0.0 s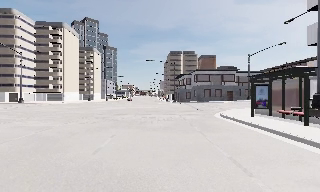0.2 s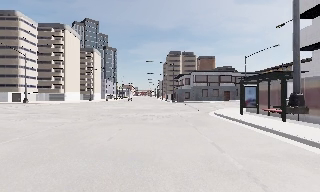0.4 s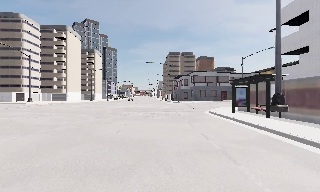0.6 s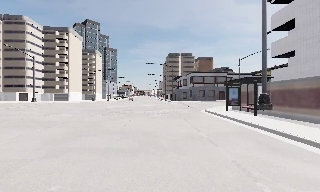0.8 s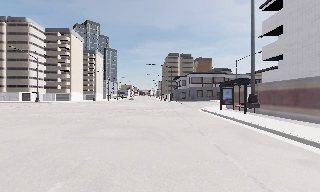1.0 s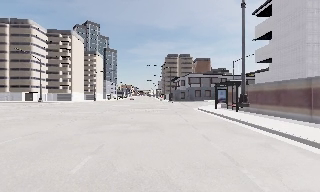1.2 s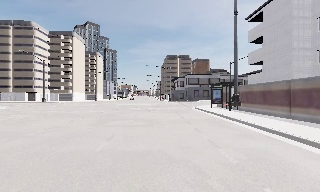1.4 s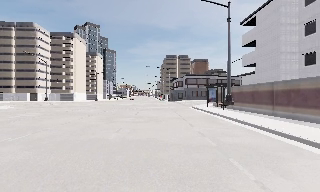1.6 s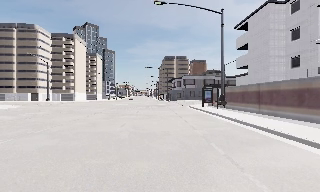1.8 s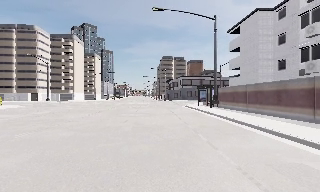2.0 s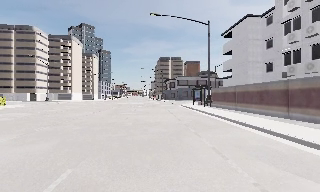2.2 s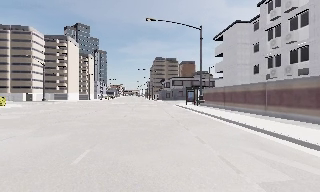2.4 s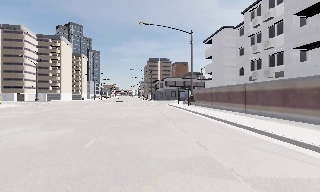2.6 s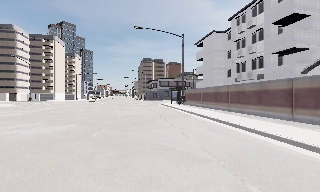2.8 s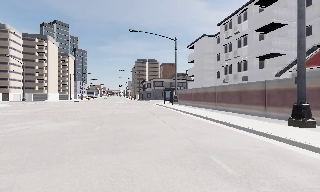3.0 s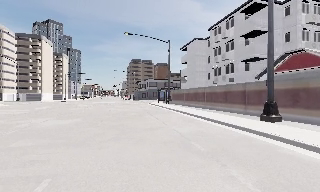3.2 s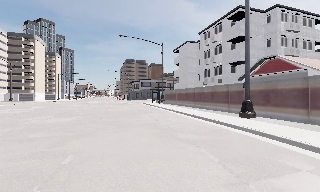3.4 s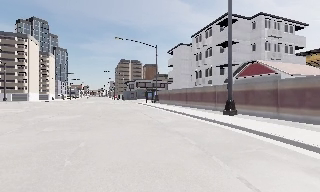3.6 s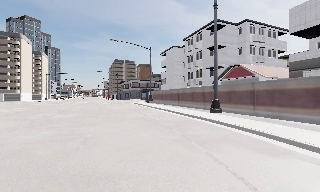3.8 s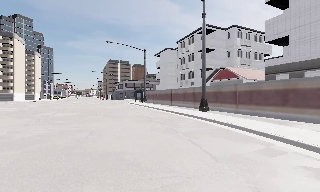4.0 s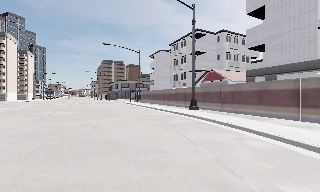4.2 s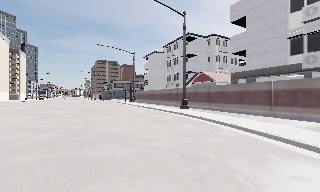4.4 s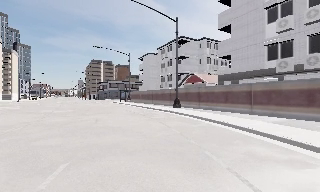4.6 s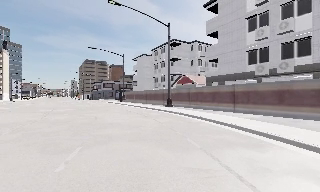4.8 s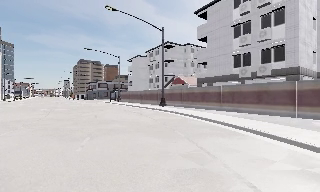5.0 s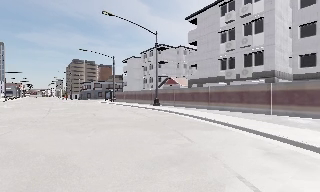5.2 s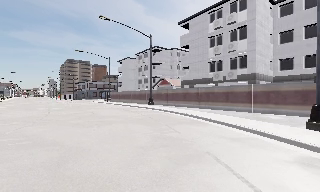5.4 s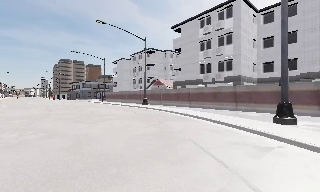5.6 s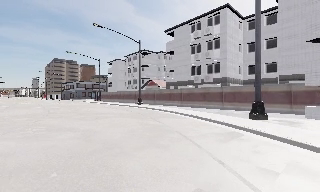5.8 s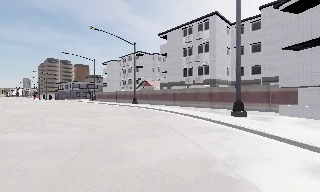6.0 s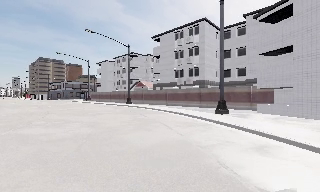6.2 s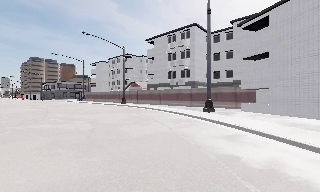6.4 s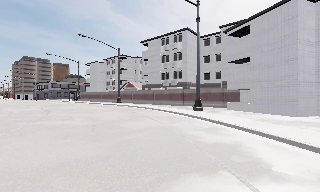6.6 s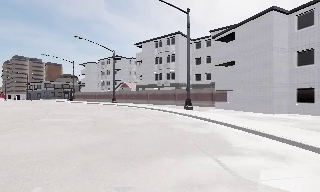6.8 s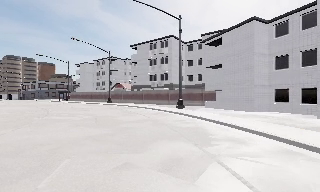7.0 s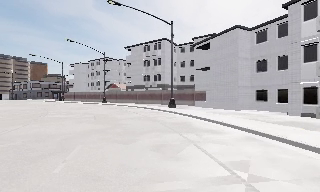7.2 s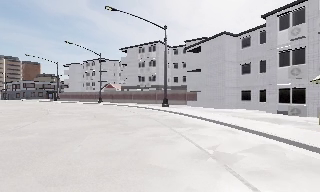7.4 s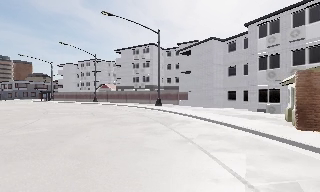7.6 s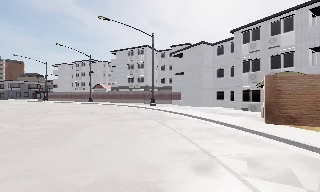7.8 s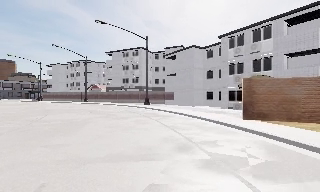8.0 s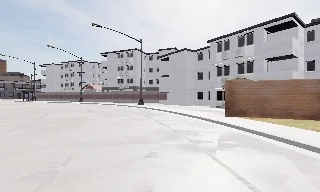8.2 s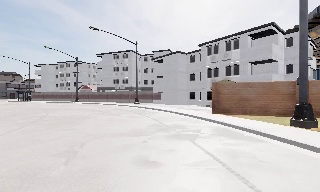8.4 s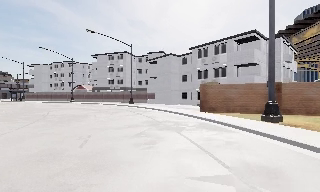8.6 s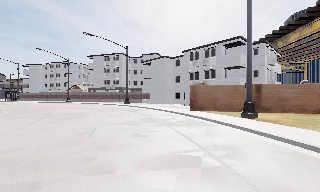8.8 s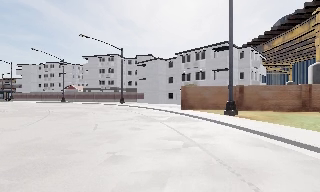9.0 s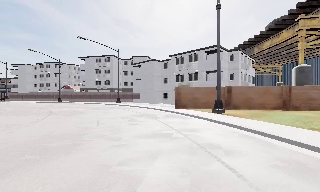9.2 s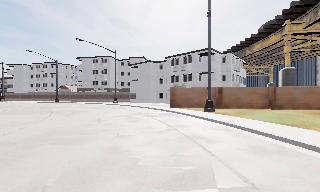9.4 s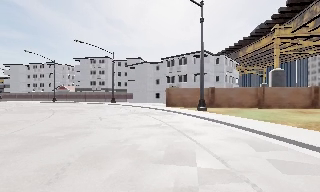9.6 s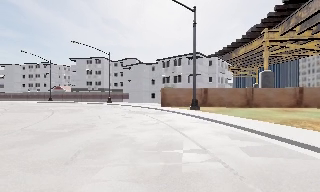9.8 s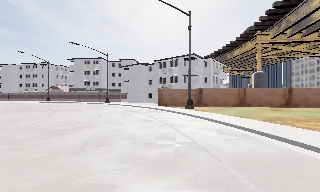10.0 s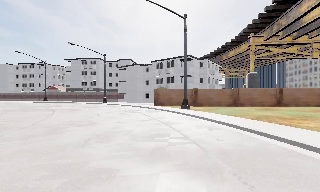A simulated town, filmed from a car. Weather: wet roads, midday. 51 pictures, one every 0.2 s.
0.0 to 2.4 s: The camera travels backward, about 15 m, so what stands in front gets smaller.
2.4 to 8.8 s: The scene slides to the left, as the camera pans about 65 degrees to its right. It travels backward, about 40 m.
8.8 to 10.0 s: The camera travels backward, about 6 m, so what stands in front gets smaller. It loses speed.
The film runs backward here.
